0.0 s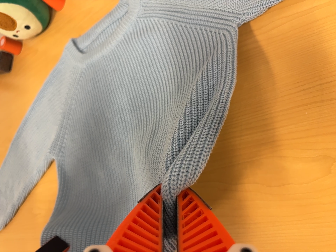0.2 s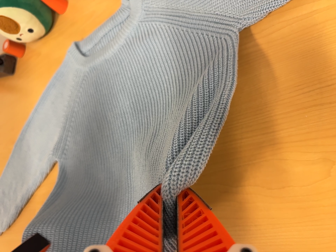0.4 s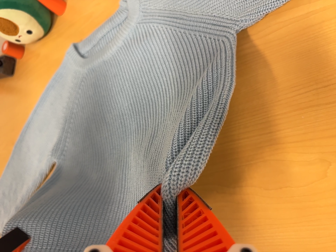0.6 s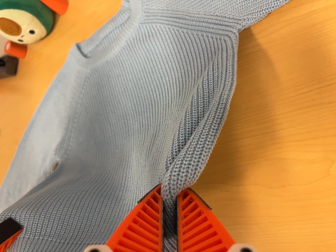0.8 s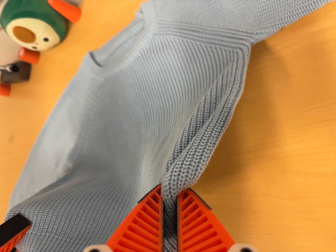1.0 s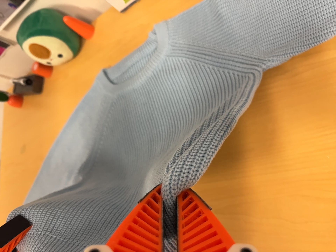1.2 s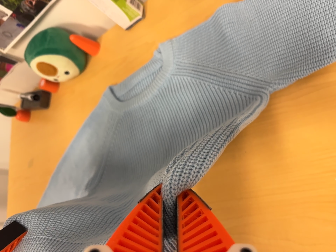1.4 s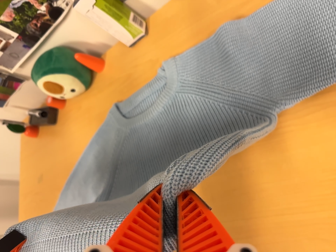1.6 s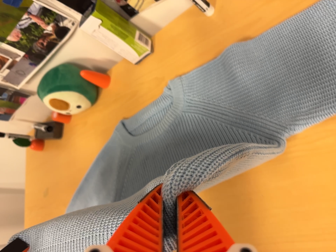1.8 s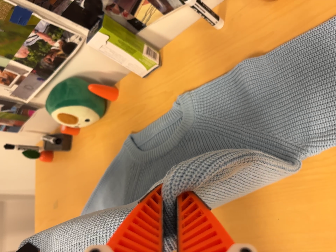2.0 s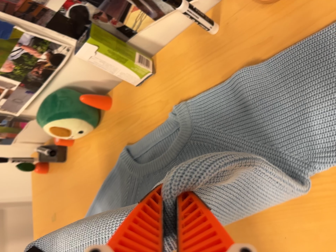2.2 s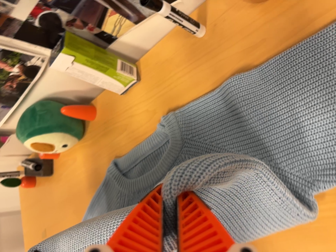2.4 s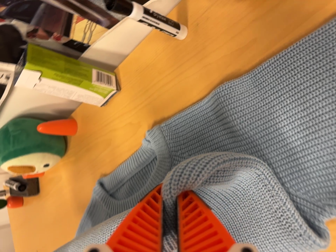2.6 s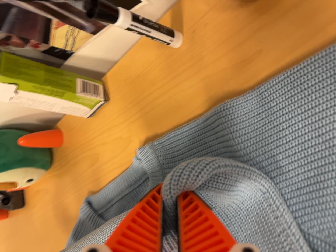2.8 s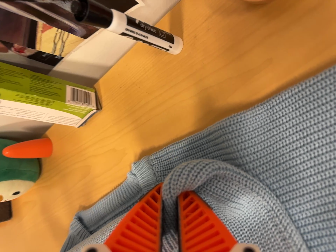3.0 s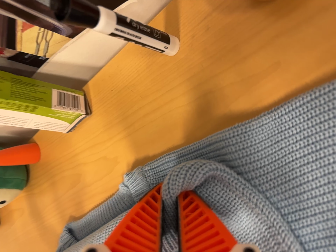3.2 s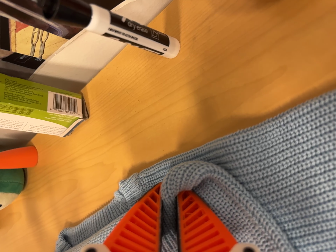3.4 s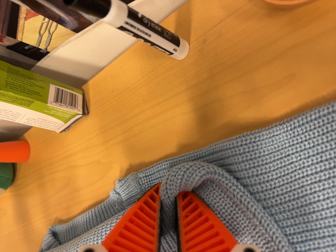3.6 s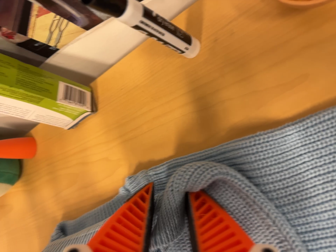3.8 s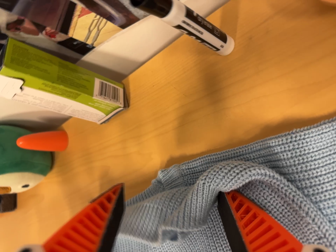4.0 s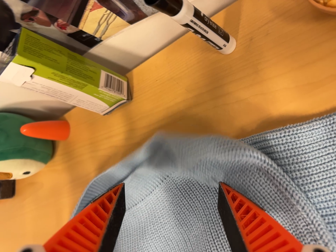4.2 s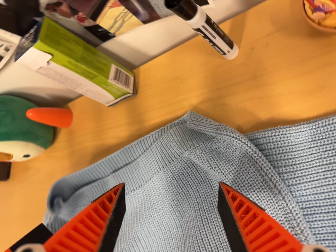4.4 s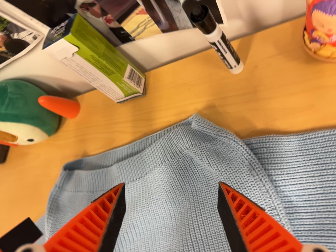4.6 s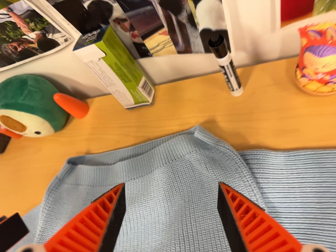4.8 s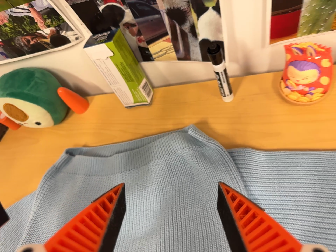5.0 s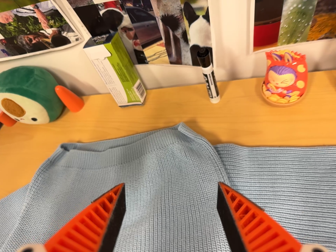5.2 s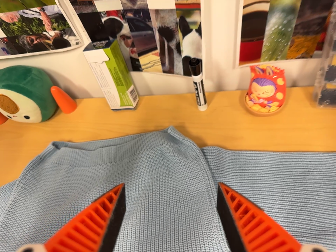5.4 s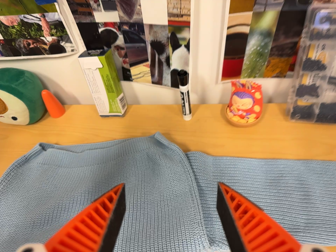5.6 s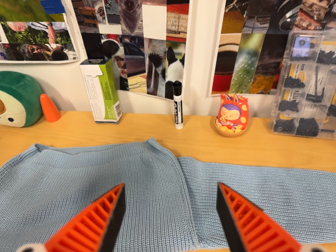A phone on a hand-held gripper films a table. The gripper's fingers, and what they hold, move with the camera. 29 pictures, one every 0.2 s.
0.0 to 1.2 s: The camera travels toward the top of its view, about 8 cm, so close, fixed things drift downward.
1.2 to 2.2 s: The camera travels toward the top of its view and forward, about 16 cm, so close, fixed things drift downward. It rolls about its line of sight by about 10 degrees, and the scene rotates counterclockwise.
2.2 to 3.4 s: The camera travels forward and toward the top of its view, about 14 cm, so what stands in front looms larger.
3.4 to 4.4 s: The camera travels backward and to its left, about 12 cm, so what stands in front gets smaller. It rolls about its line of sight by about 20 degrees, and the scene rotates clockwise.
4.4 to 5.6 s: The camera pans to its right by about 20 degrees. It travels backward and toward the bottom of its view, about 24 cm, so what stands in front gets smaller. Its aim tips toward the top of its view by about 25 degrees. It rolls about its line of sight by about 20 degrees, and the scene rotates clockwise.
The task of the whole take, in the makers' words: fold up.
The film runs forward here.
